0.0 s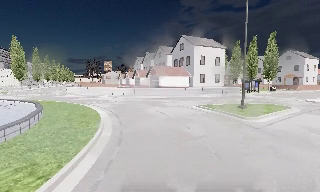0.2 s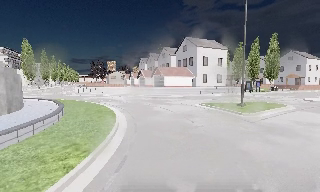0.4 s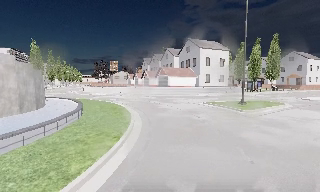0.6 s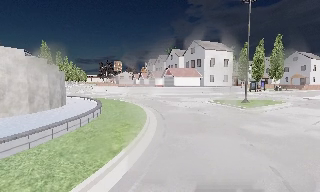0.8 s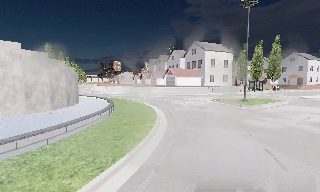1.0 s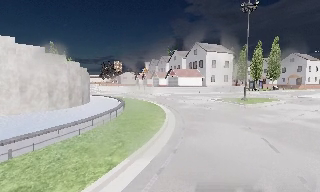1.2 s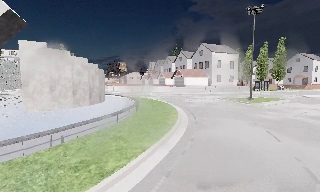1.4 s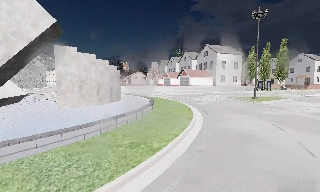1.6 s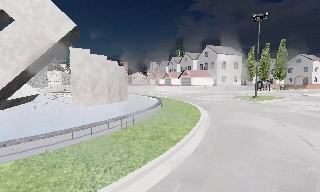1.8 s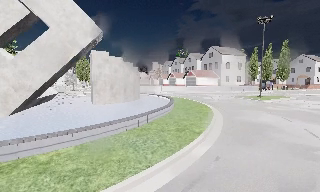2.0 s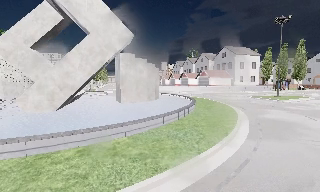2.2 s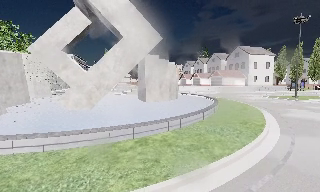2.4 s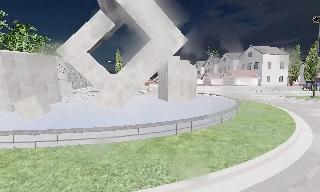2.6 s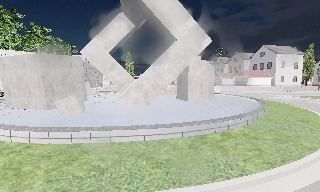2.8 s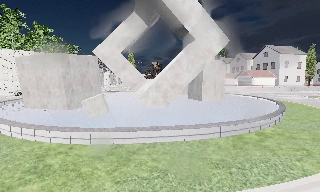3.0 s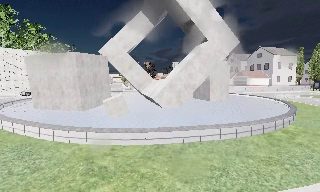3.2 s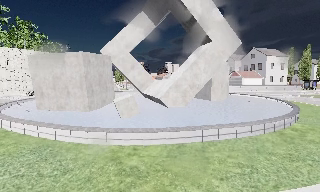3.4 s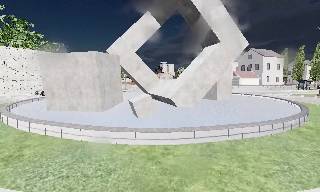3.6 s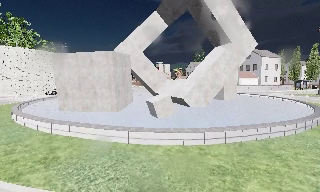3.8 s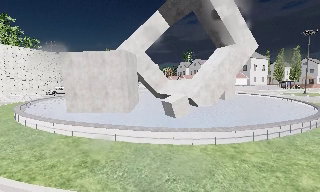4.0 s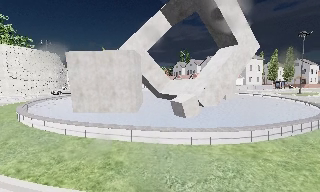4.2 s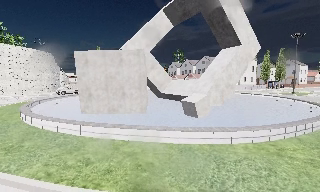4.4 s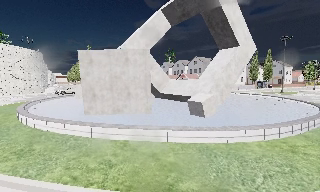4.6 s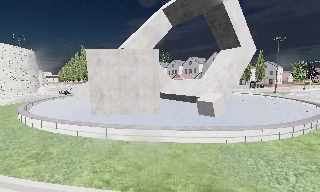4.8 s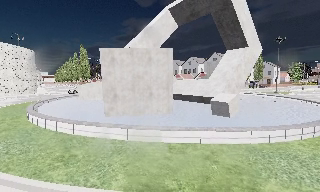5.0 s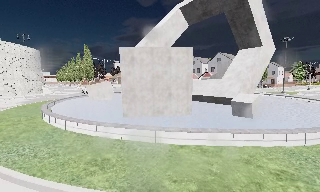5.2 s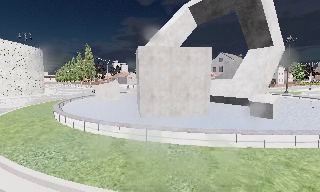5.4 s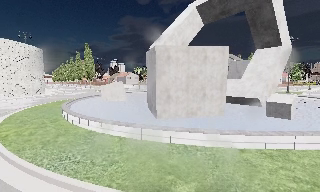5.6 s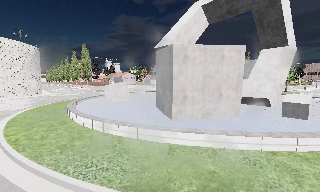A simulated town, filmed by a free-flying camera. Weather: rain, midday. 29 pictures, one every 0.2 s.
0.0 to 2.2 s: The camera travels backward and to its left, about 16 m, so what stands in front gets smaller.
2.2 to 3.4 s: The camera travels to its left, about 9 m, so close, fixed things drift to the right.
3.4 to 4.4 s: The camera pans to its right, which is clockwise from overhead, by about 15 degrees. It travels to its left, about 6 m, so close, fixed things drift to the right.
4.4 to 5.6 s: The camera travels to its left, about 6 m, so close, fixed things drift to the right.
The film runs backward here.
